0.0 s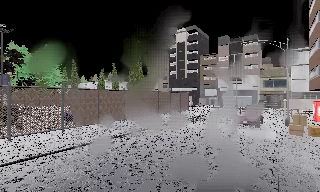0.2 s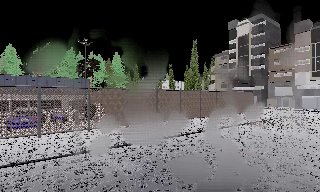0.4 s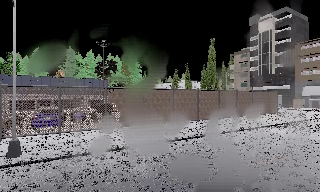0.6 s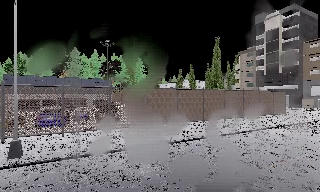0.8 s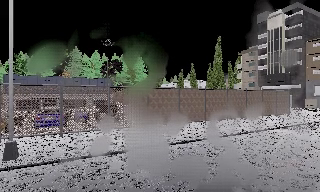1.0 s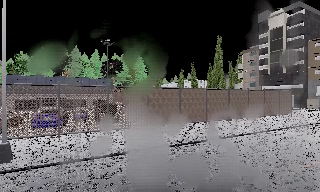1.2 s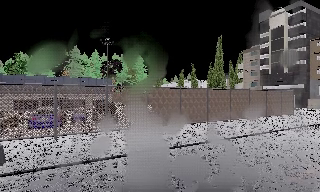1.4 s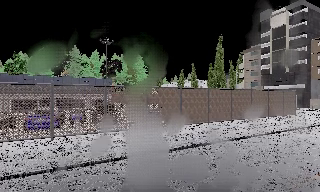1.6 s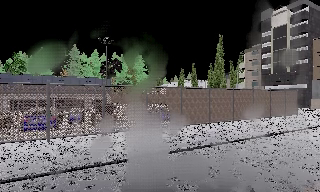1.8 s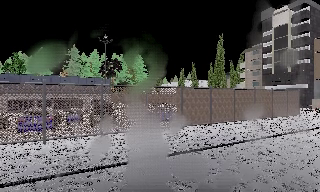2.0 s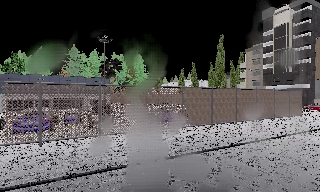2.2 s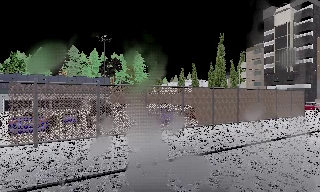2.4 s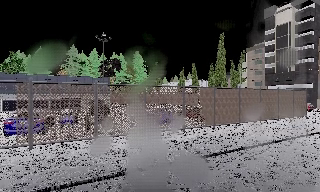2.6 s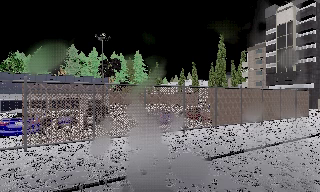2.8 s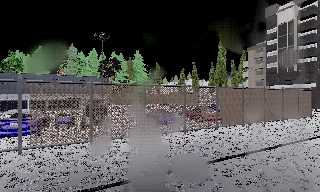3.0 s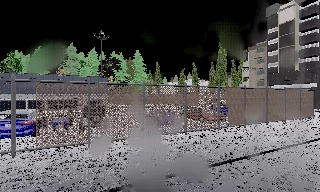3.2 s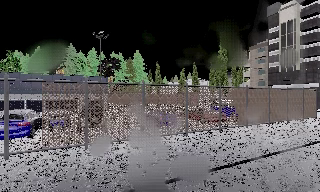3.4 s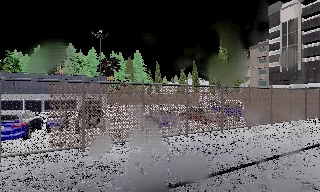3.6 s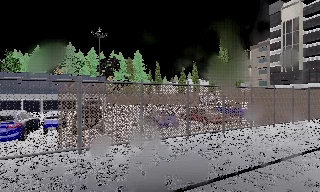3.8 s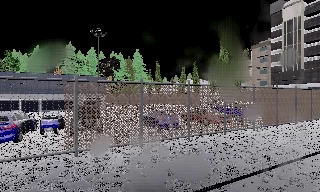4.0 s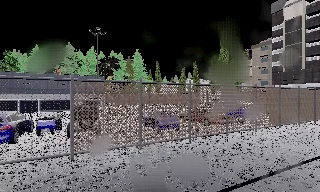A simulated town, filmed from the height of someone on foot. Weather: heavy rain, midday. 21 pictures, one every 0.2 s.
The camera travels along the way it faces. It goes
forward.
0.0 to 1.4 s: The camera pans to its left, which is counterclockwise from overhead, by about 25 degrees. It travels forward, about 2 m, so what stands in front looms larger.
1.4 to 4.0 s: The camera travels forward, about 3.5 m, so what stands in front looms larger.
The film runs forward here.
